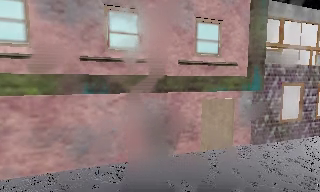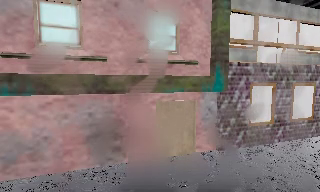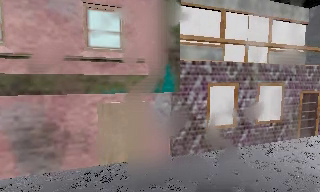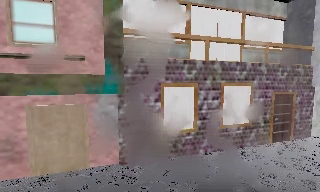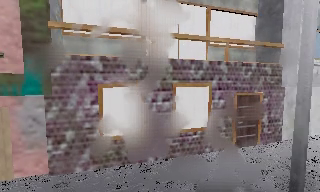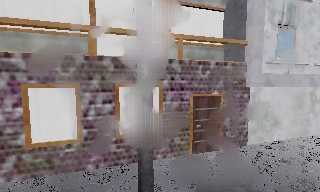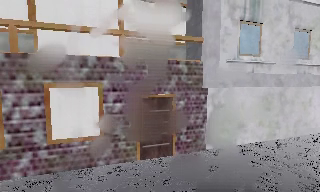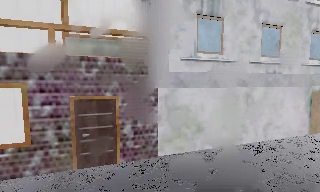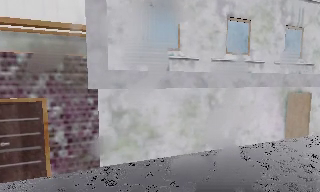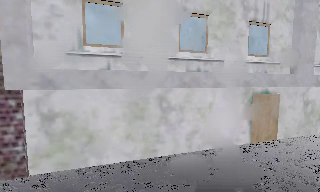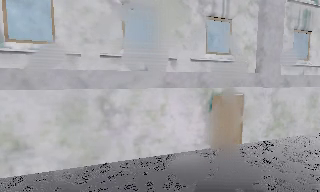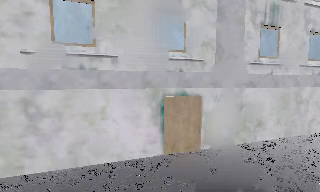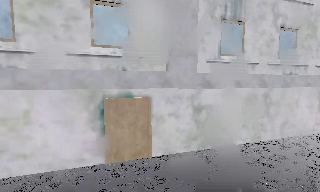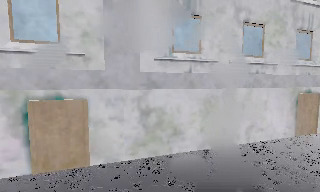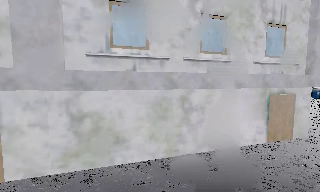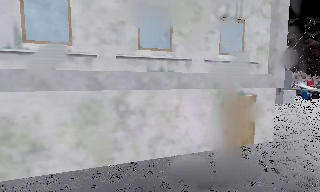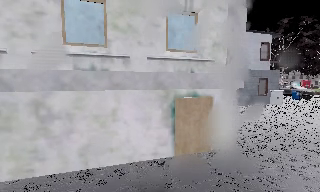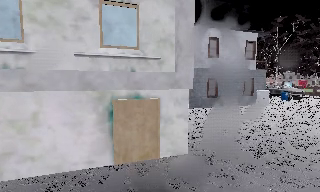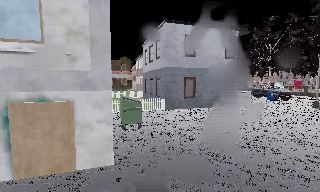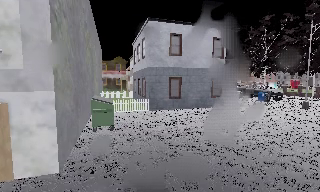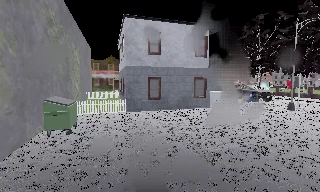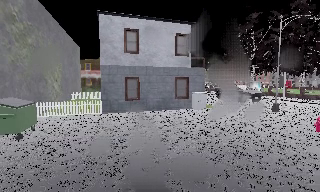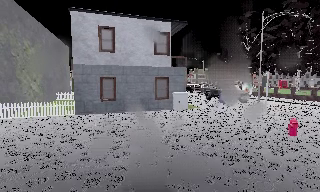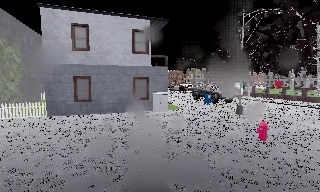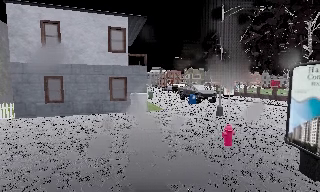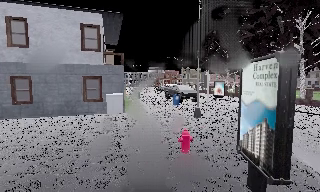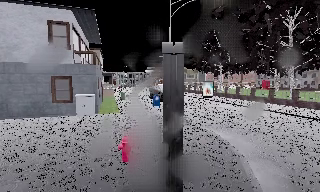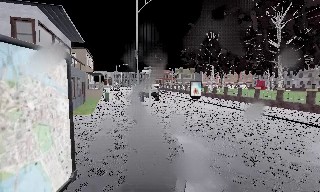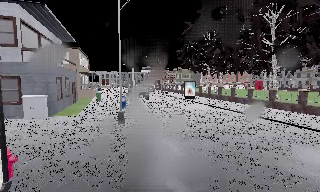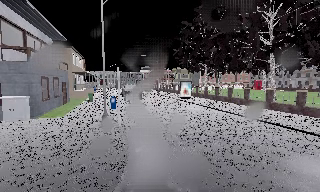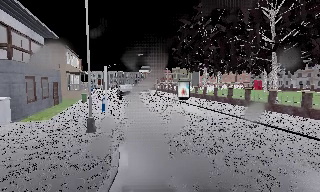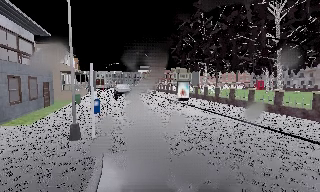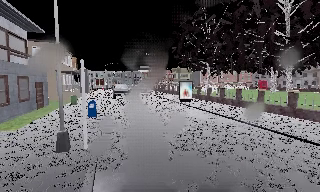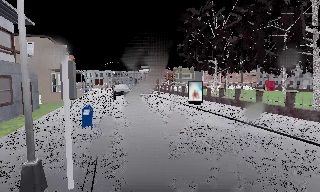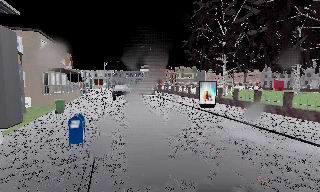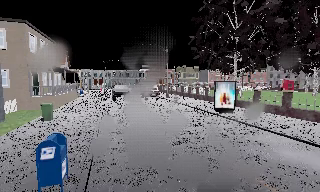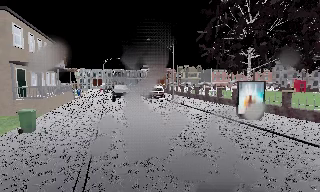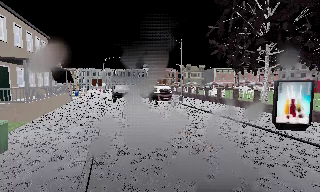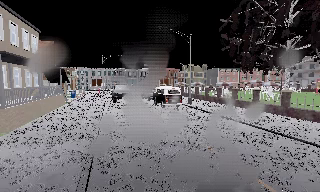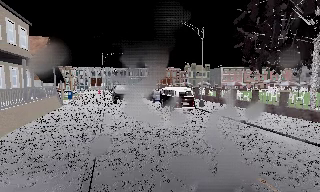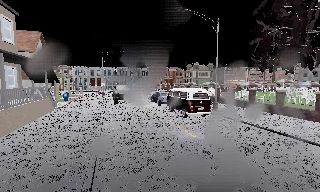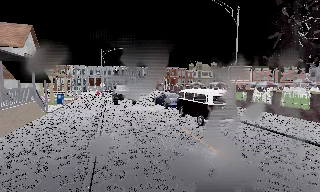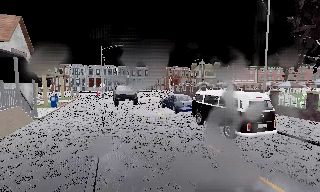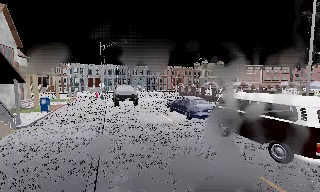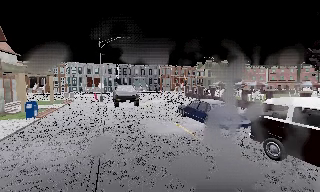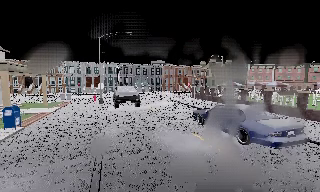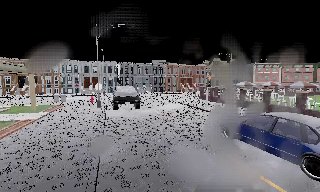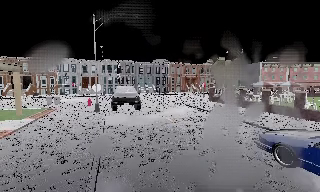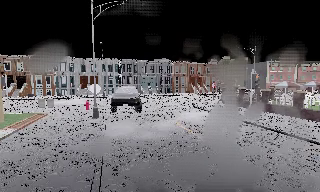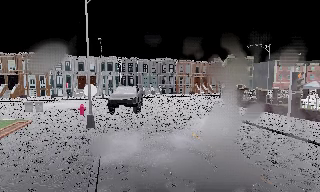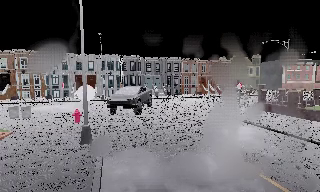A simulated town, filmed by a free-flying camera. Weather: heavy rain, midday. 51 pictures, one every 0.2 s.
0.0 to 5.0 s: The camera travels to its right, about 45 m, so close, fixed things drift to the left.
5.0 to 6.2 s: The camera travels to its right and forward, about 7 m, so close, fixed things drift to the left. It loses speed.
6.2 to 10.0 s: The camera travels forward, about 40 m, so what stands in front looms larger.
The film runs backward here.
